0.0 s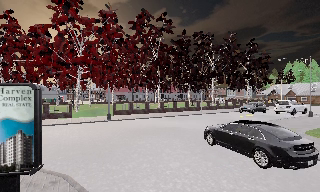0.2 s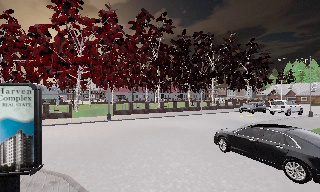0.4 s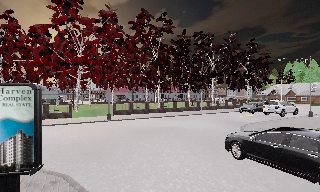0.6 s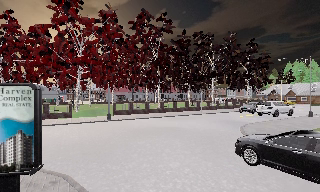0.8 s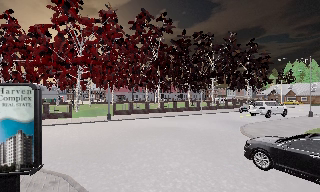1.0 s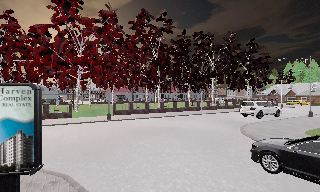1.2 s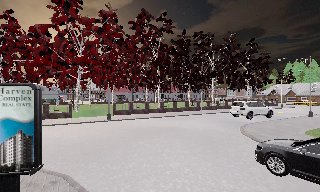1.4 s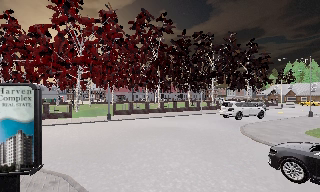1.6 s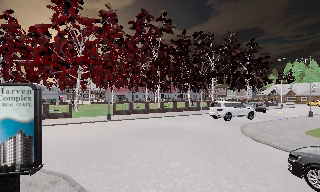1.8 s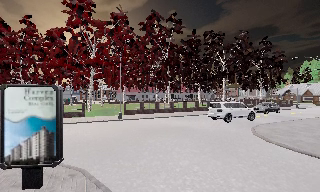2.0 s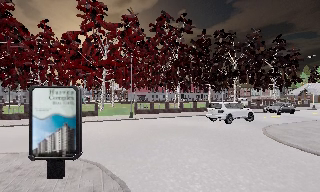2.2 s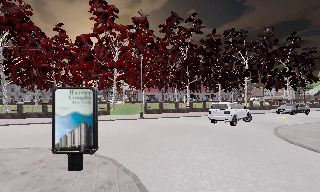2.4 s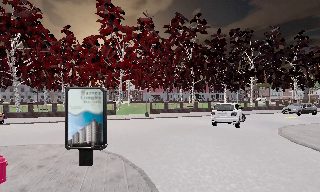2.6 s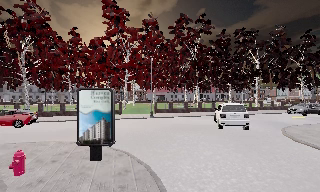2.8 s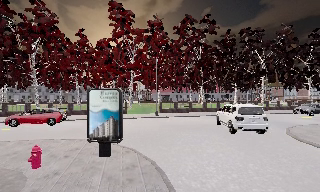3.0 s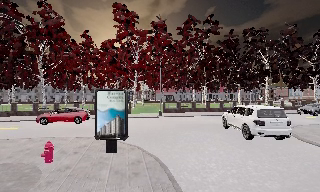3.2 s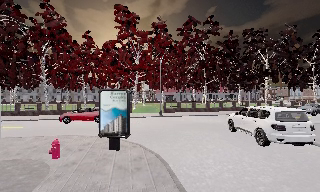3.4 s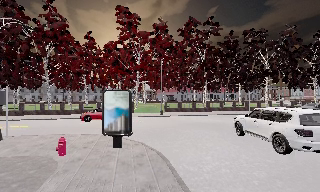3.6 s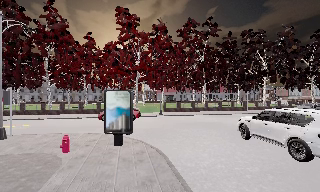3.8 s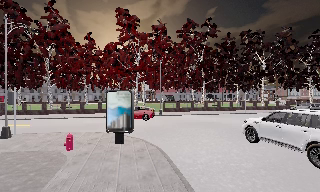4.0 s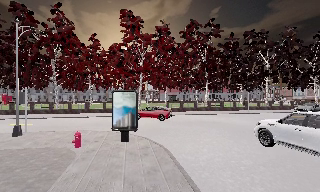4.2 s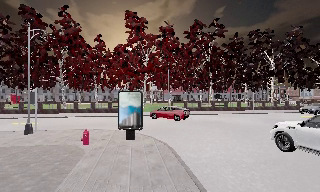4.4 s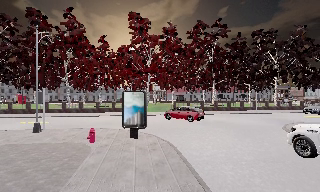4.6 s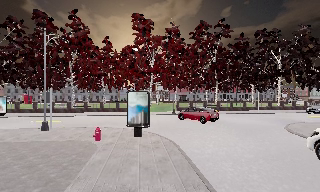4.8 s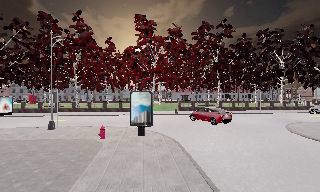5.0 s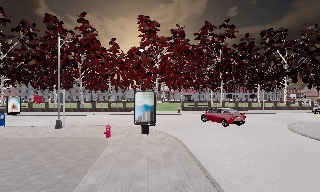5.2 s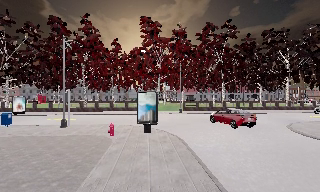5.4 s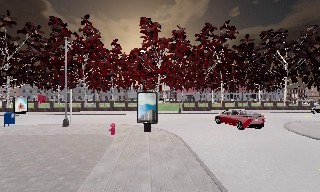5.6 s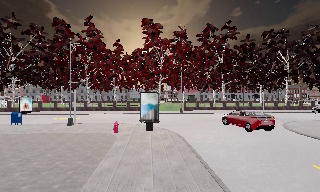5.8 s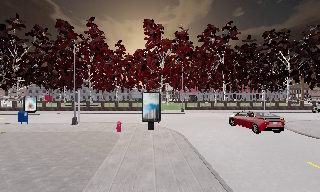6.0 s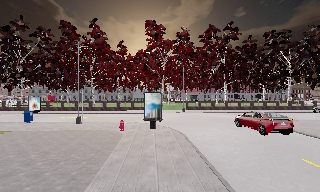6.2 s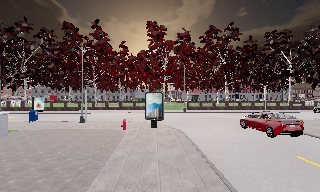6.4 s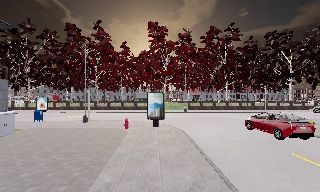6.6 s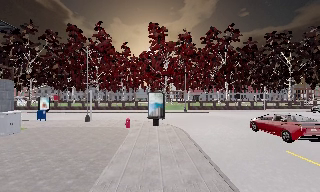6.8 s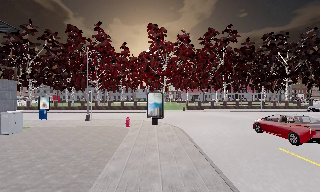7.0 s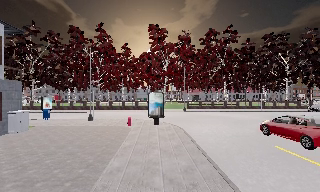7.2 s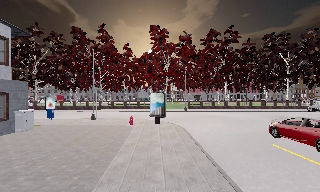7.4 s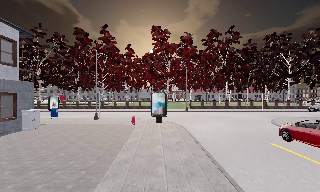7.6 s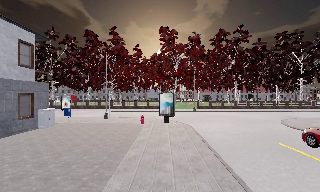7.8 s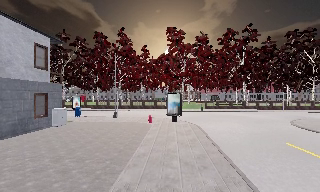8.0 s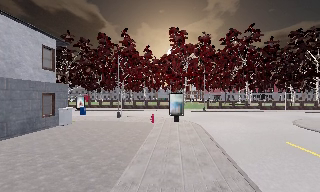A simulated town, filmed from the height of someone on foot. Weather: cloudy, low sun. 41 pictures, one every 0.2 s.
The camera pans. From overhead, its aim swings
counterclockwise.
The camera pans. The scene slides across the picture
to the right.
0.0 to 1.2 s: The camera keeps its place and its aim.
1.2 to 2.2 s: The scene slides to the right, as the camera pans about 10 degrees to its left. It travels backward, about 1 m, so what stands in front gets smaller. It gains speed.
2.2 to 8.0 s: The scene slides to the right, as the camera pans about 25 degrees to its left. It travels backward, about 10 m, so what stands in front gets smaller.
The film runs backward here.
